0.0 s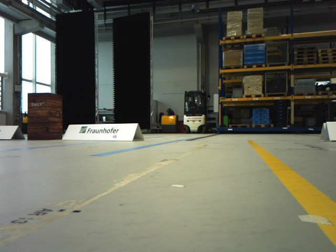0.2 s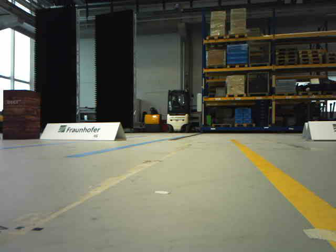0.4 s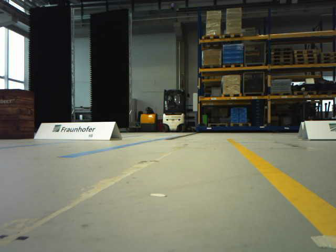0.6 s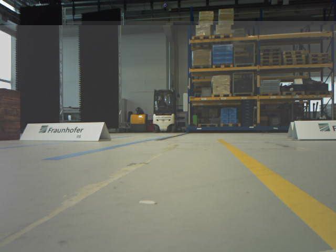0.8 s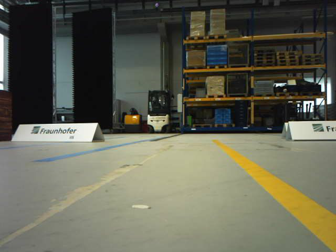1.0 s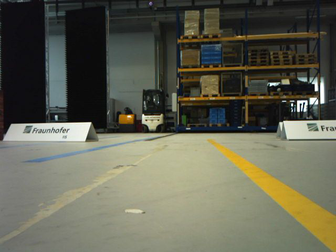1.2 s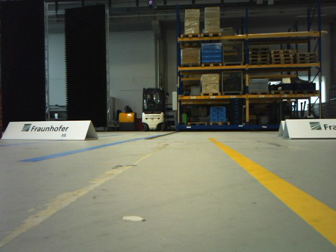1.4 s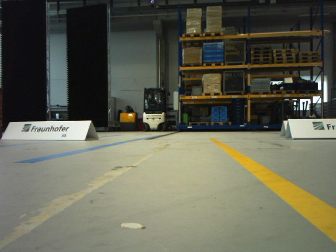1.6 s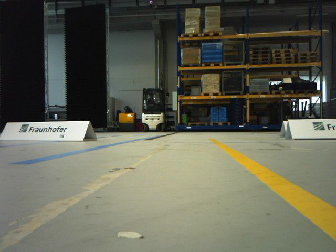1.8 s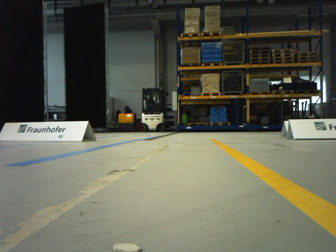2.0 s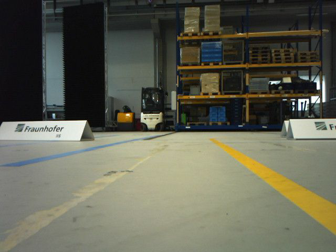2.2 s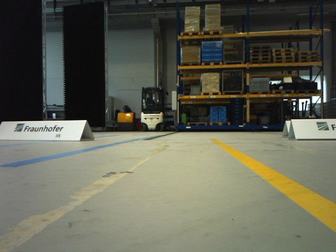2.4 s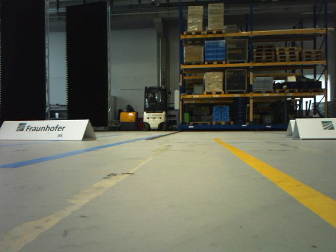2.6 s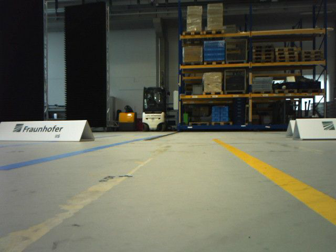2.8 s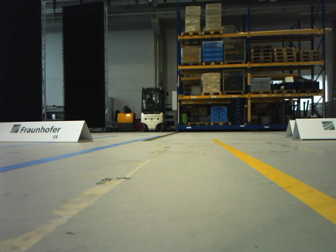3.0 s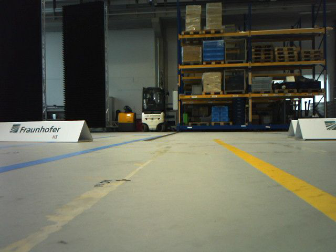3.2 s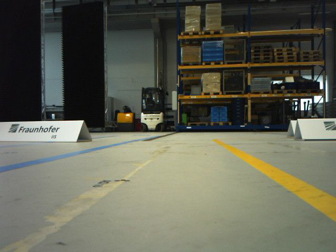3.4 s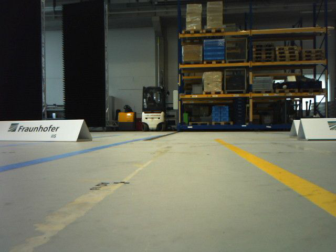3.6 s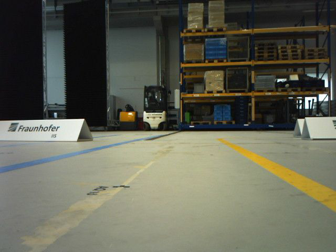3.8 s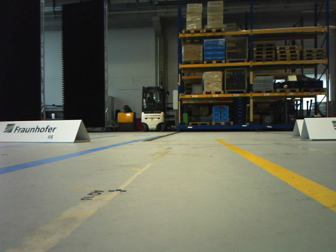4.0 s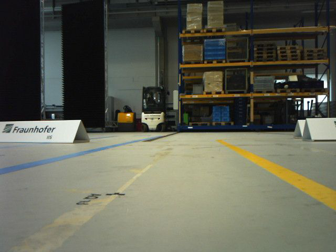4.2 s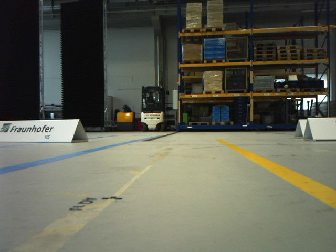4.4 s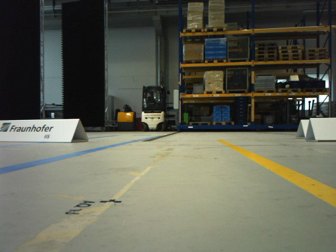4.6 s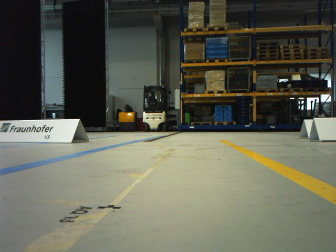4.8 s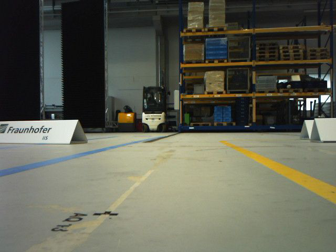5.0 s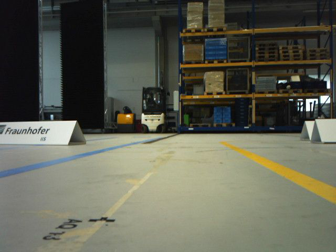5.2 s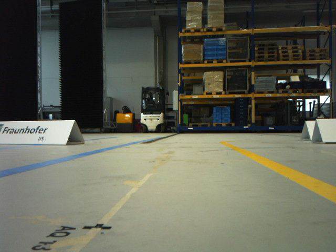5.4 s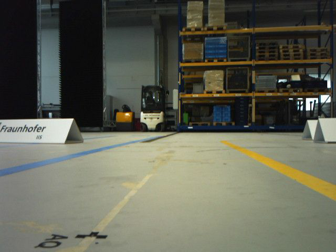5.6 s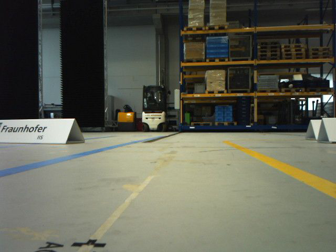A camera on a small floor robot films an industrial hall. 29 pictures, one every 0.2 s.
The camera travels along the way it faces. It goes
forward.
0.0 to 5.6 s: The camera travels forward, about 1 m, so what stands in front looms larger.
The film runs forward here.
